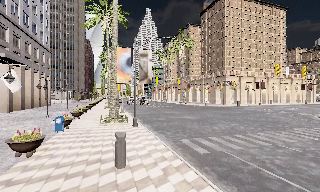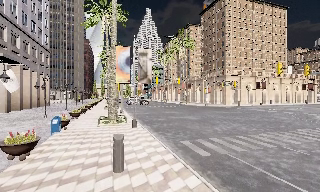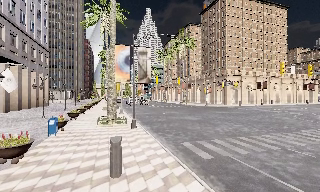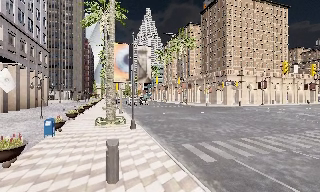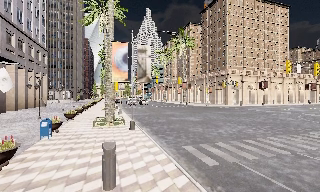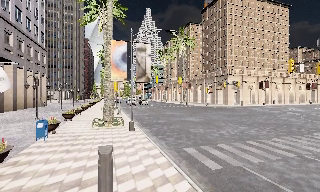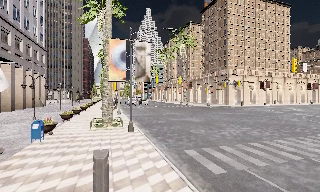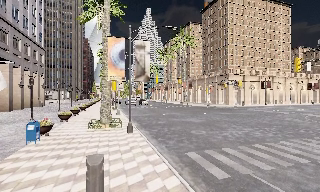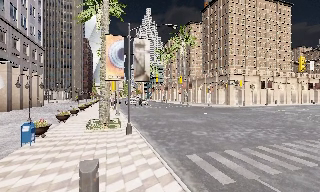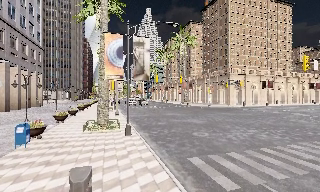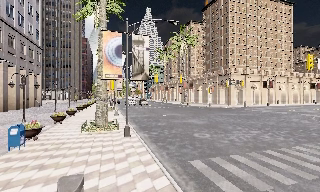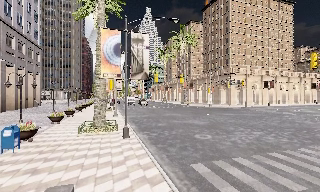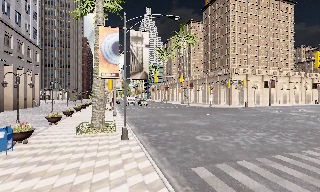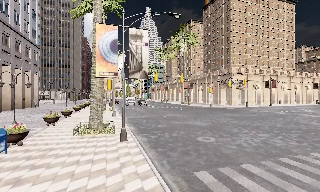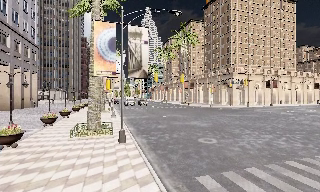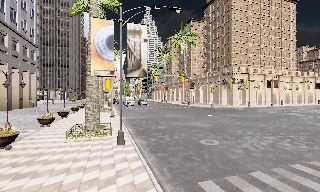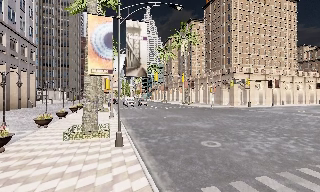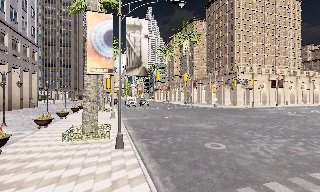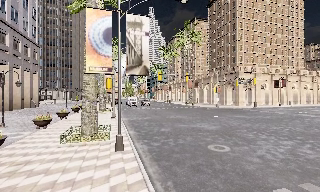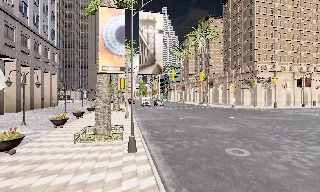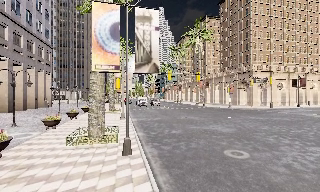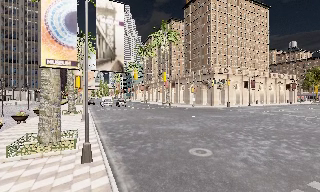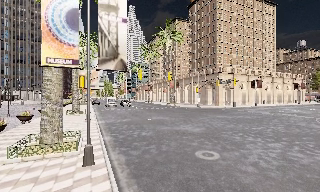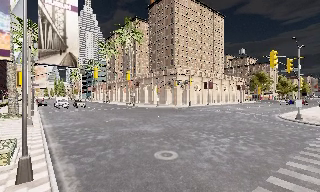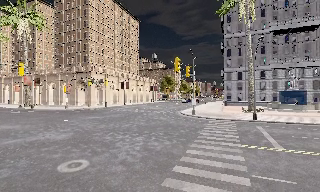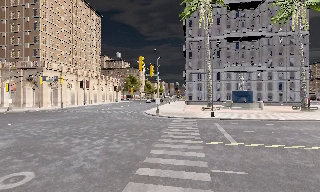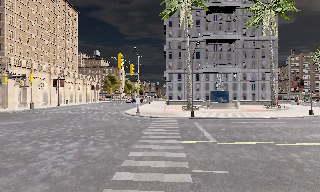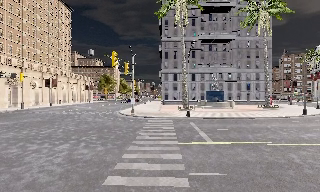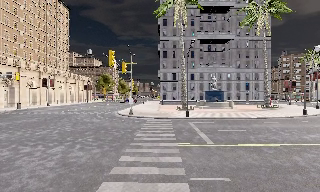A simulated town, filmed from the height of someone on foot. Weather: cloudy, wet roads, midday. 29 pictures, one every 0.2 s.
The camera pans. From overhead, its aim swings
clockwise.
The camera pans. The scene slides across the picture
to the left.
0.0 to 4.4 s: The camera travels forward, about 7 m, so what stands in front looms larger.
4.4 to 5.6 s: The camera pans to its right, which is clockwise from overhead, by about 65 degrees. It travels forward, about 2 m.
The film runs forward here.
